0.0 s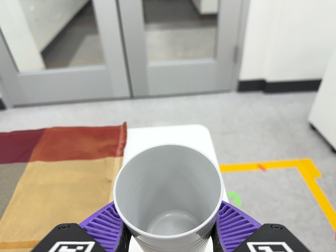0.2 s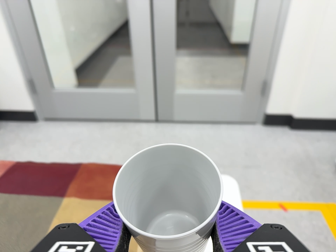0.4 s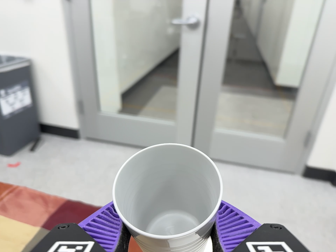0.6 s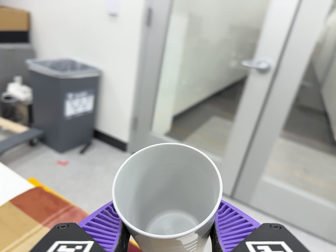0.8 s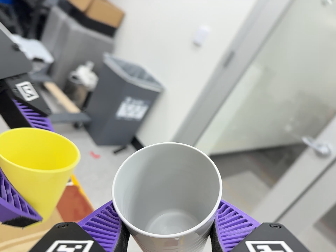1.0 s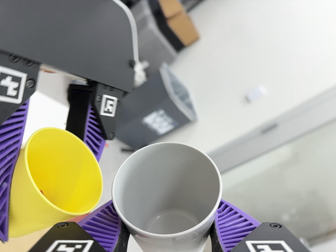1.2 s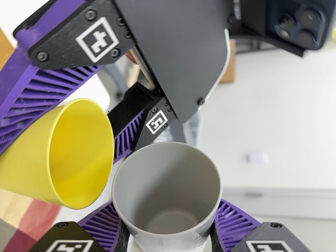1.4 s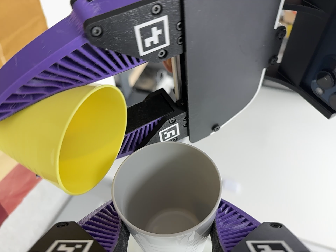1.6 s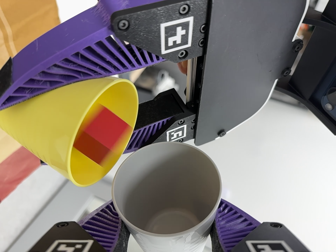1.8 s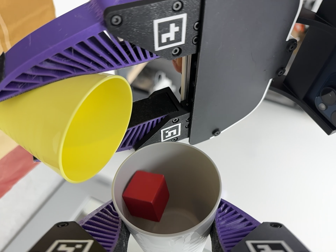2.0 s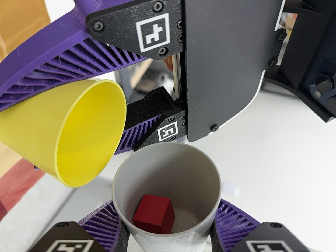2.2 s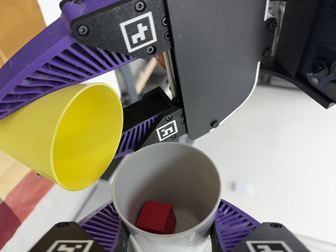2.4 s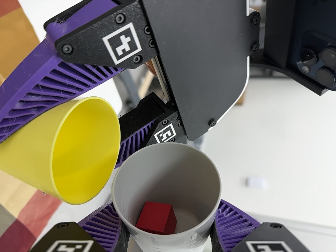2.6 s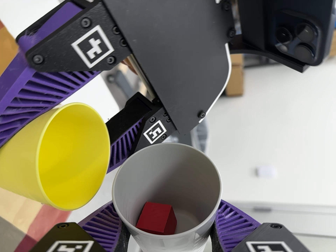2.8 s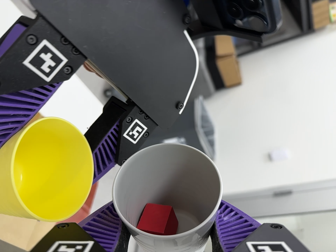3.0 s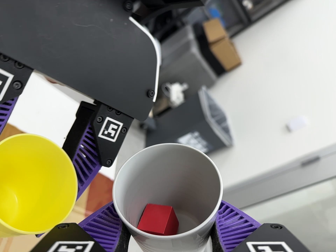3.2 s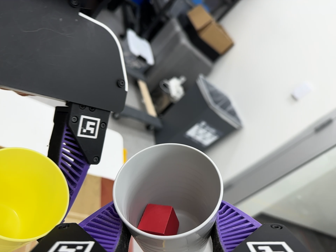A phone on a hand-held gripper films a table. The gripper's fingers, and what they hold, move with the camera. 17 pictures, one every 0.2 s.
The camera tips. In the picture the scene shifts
downward.
0.0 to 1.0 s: The camera swings to its left by about 35 degrees, and the scene slides to the right. It travels toward the top of its view and to its left, about 34 cm, so close, fixed things drift downward. Its aim tips toward the top of its view by about 25 degrees, and the scene shifts downward. It rolls about its line of sight by about 80 degrees, and the scene rotates clockwise.
1.0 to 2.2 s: The camera travels to its left, about 8 cm, so close, fixed things drift to the right. It rolls about its line of sight by about 45 degrees, and the scene rotates clockwise.
2.2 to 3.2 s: The camera pans to its left by about 10 degrees. It travels to its right, about 12 cm. It rolls about its line of sight by about 50 degrees, and the scene rotates counterclockwise.
The film runs backward here.
